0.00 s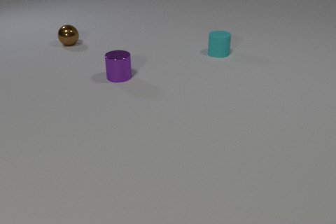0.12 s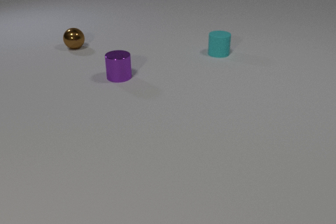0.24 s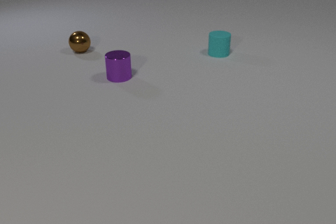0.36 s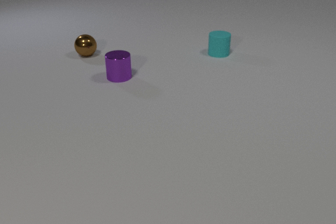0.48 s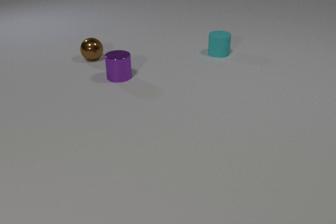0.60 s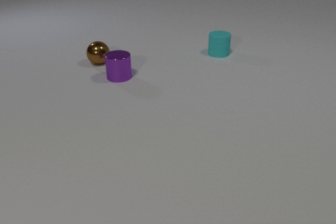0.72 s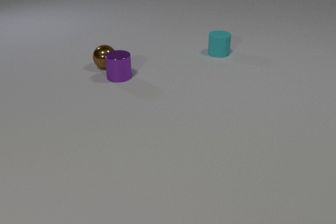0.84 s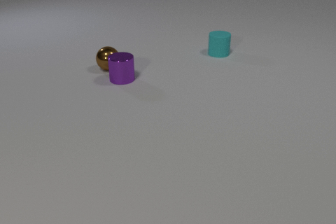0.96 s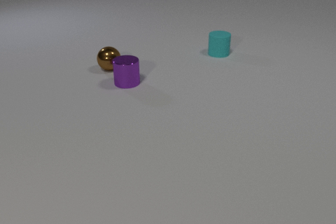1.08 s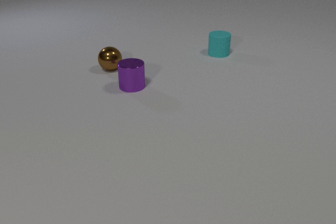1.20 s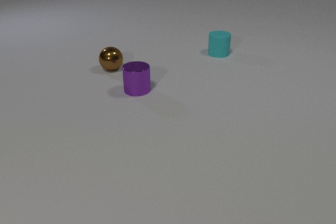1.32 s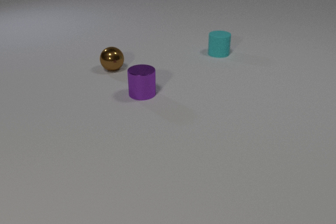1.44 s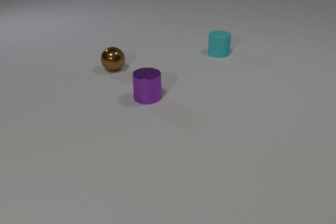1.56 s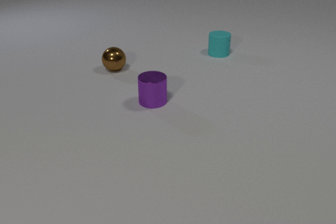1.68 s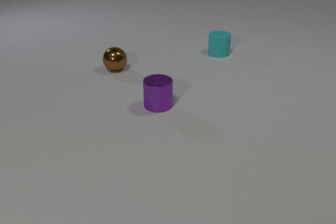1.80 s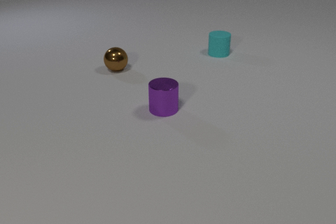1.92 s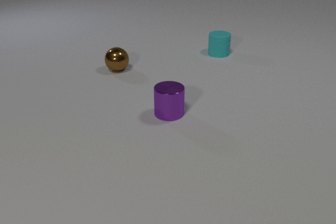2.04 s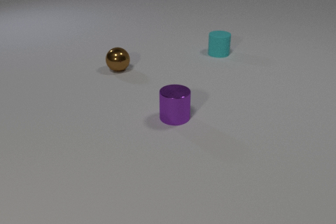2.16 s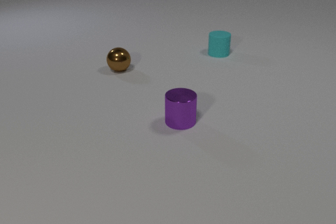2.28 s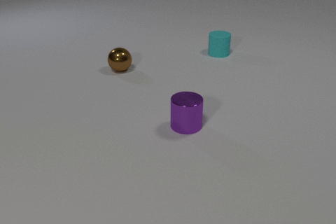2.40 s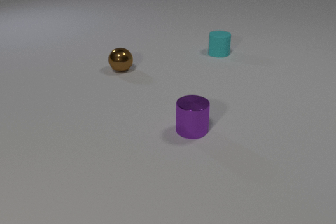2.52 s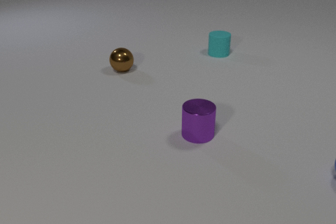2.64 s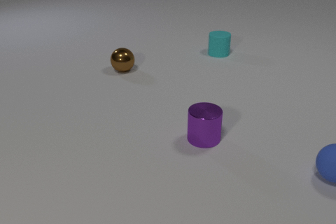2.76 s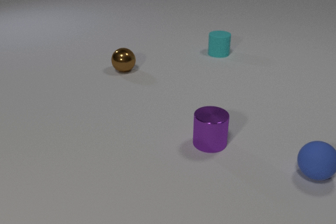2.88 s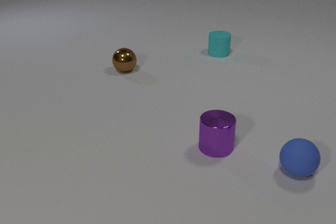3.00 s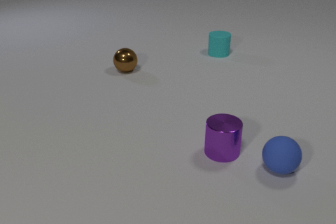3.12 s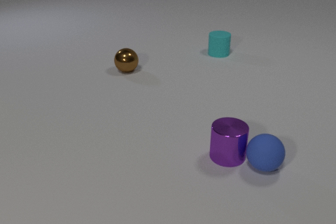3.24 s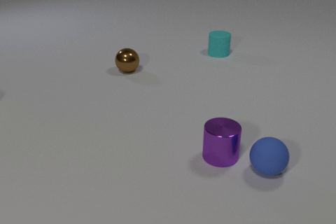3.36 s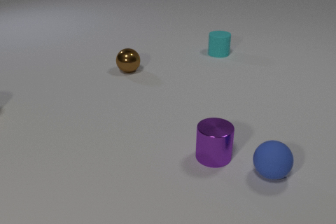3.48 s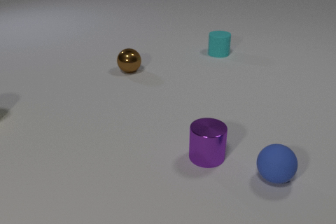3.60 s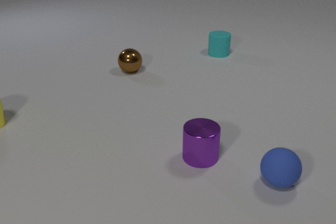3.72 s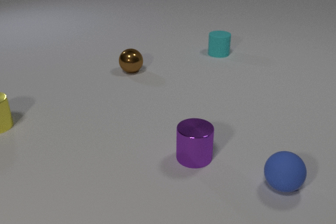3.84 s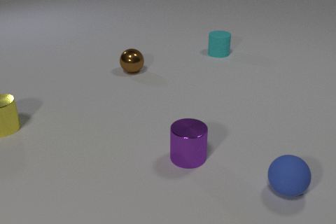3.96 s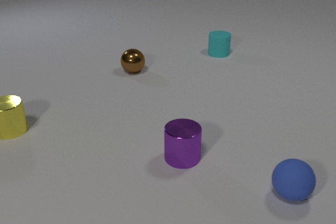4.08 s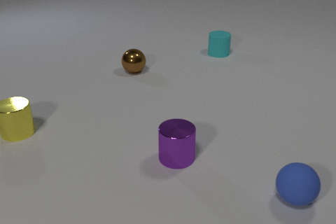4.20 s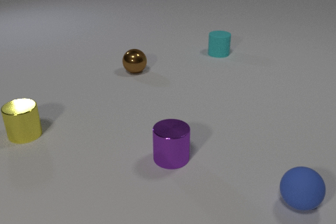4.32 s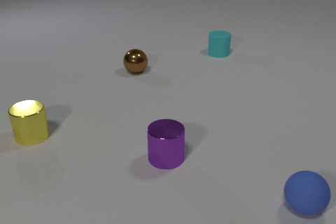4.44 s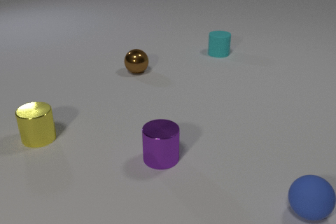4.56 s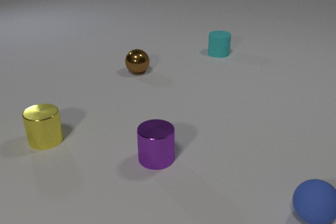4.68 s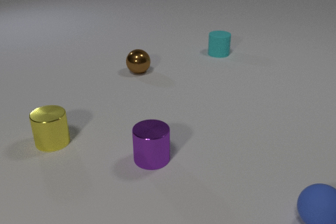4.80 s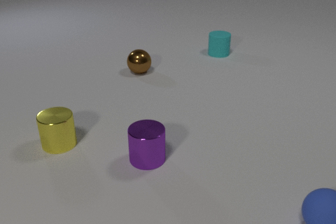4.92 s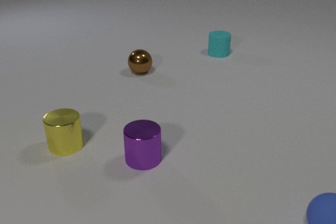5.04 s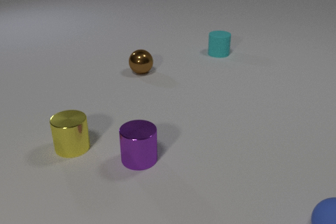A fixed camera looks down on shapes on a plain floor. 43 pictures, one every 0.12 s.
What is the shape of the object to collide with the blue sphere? cylinder.
What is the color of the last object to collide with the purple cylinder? blue.
Are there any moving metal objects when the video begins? yes.
0.00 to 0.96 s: The brown metal sphere rolls toward the camera and to the right. The purple metal cylinder slides toward the camera and to the right. The brown metal sphere and the purple metal cylinder collide.
0.96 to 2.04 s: The brown metal sphere rolls to the right. The purple metal cylinder slides toward the camera and to the right.
2.04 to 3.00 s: The brown metal sphere rolls to the right. The purple metal cylinder slides toward the camera and to the right. The blue rubber sphere comes in at the right edge, rolls to the left.
3.00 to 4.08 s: The brown metal sphere rolls to the right. The purple metal cylinder slides to the left. The blue rubber sphere rolls toward the camera and to the right. The yellow metal cylinder comes in at the left edge, slides toward the camera and to the right. The purple metal cylinder and the blue rubber sphere collide.
4.08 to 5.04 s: The brown metal sphere rolls to the right. The purple metal cylinder slides to the left. The blue rubber sphere rolls toward the camera and to the right. The yellow metal cylinder slides to the right and toward the camera.
